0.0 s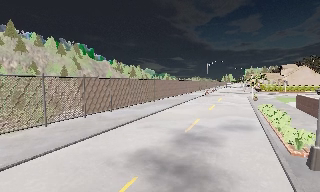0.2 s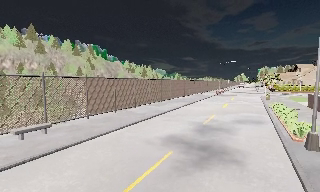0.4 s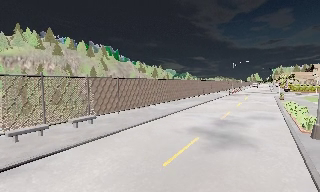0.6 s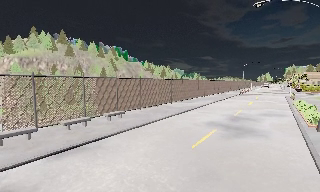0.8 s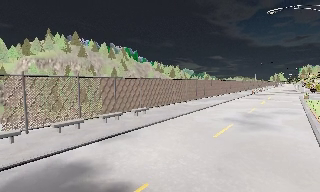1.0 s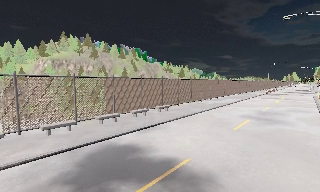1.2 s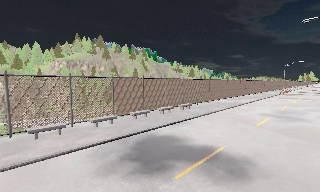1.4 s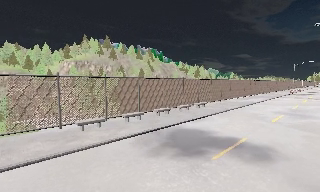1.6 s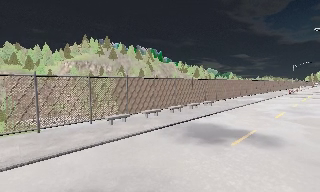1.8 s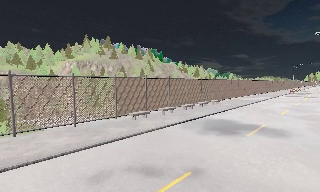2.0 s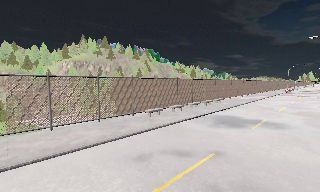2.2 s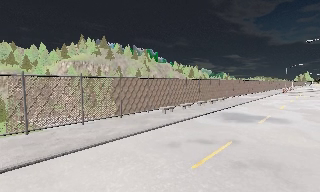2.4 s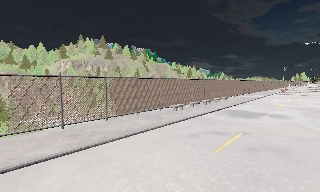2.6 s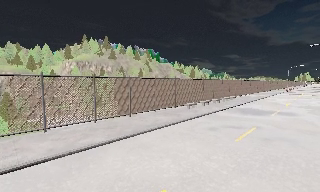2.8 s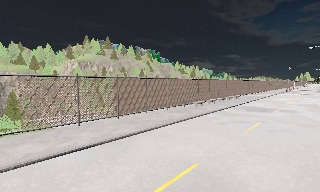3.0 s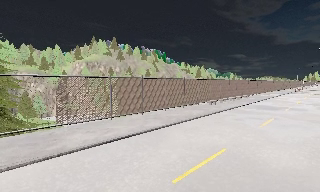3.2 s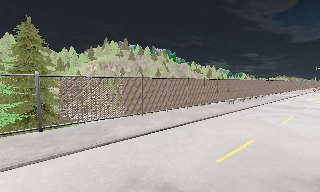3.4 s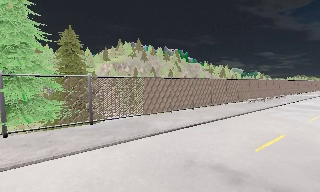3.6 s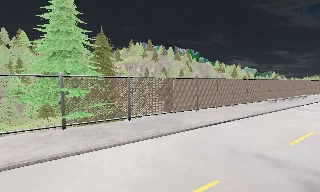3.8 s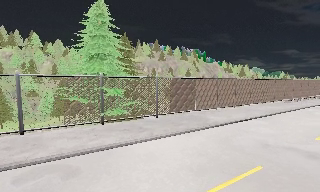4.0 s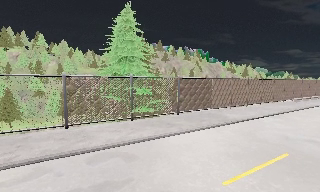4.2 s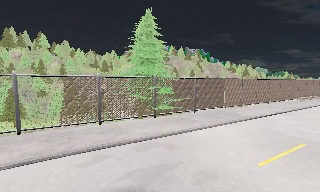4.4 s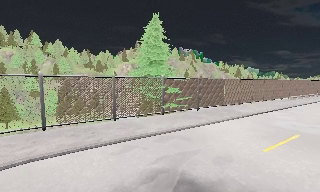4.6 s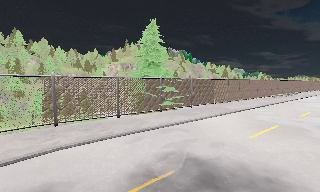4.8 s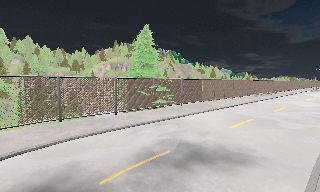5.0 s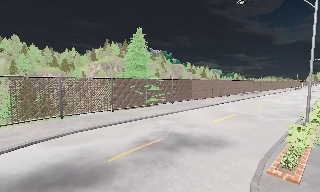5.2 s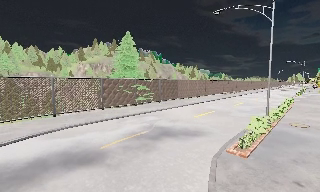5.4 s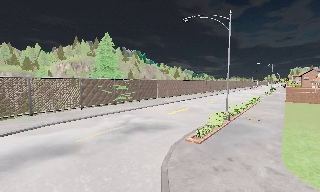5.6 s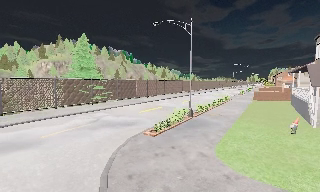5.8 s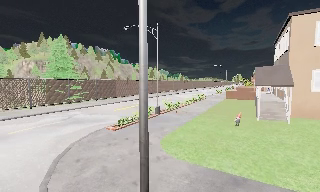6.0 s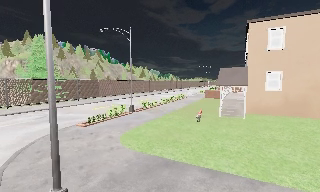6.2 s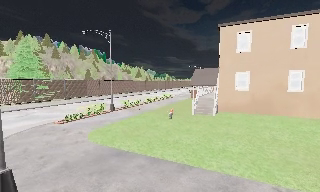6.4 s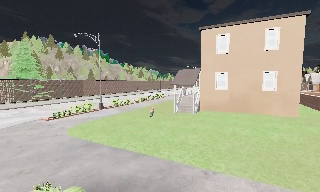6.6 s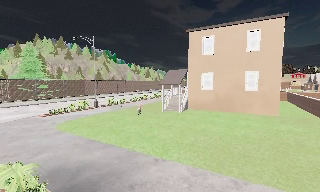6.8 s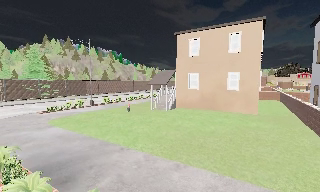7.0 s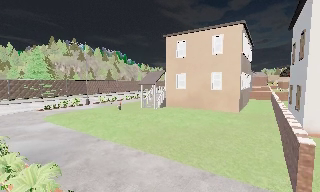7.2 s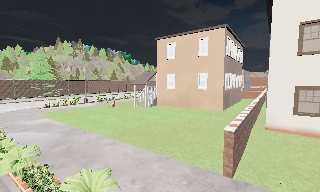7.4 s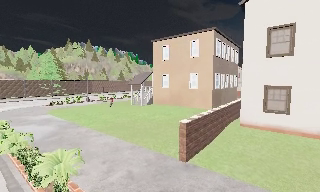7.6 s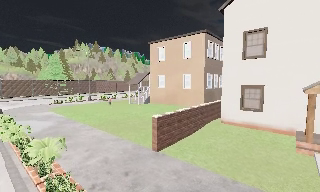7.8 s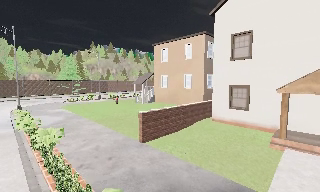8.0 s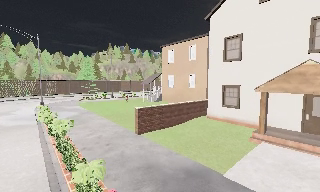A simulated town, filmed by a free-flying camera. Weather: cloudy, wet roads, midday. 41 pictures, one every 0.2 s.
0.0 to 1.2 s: The scene slides to the right, as the camera pans about 20 degrees to its left. It travels backward and to its left, about 11 m, so what stands in front gets smaller.
1.2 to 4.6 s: The camera travels to its left and backward, about 30 m, so close, fixed things drift to the right.
4.6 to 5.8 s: The scene slides to the left, as the camera pans about 25 degrees to its right. It travels backward and to its right, about 8 m, so what stands in front gets smaller.
5.8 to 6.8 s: The camera travels to its right and backward, about 9 m, so close, fixed things drift to the left.
6.8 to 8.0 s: The camera pans to its left, which is counterclockwise from overhead, by about 20 degrees. It travels to its right and backward, about 10 m, so close, fixed things drift to the left.
The film runs backward here.
